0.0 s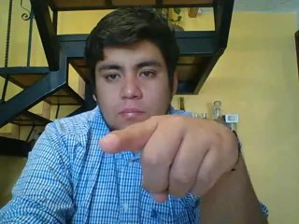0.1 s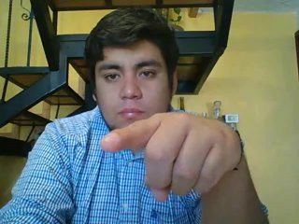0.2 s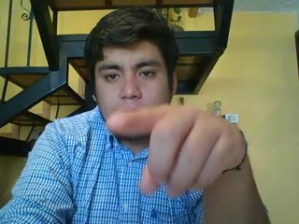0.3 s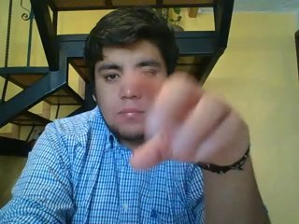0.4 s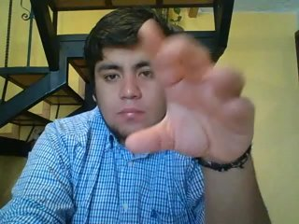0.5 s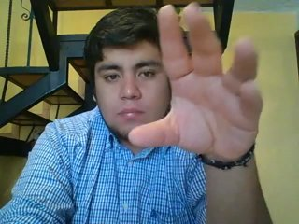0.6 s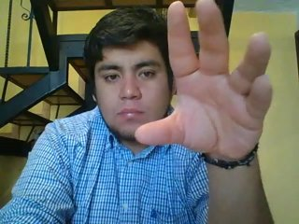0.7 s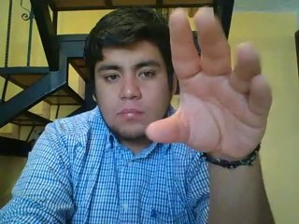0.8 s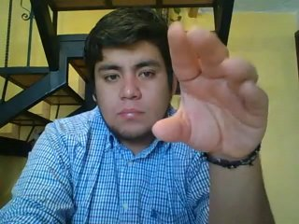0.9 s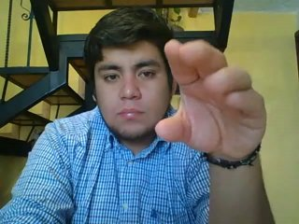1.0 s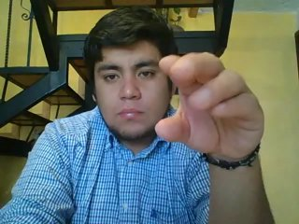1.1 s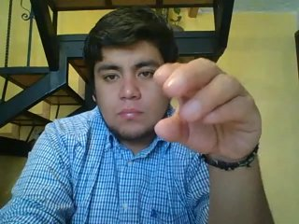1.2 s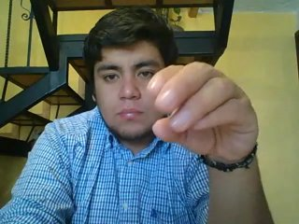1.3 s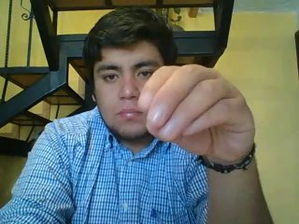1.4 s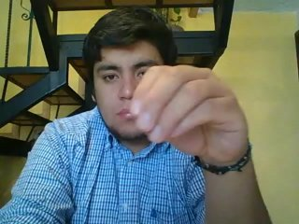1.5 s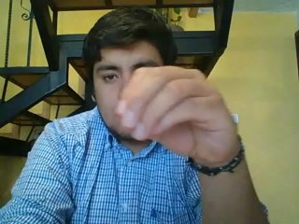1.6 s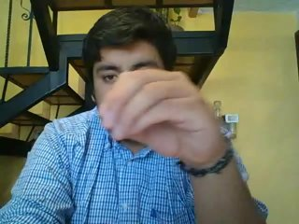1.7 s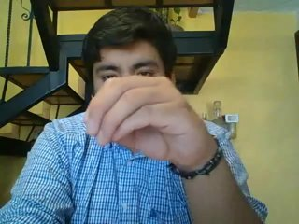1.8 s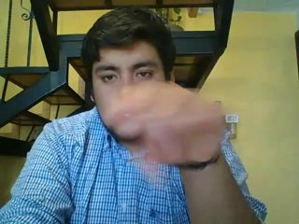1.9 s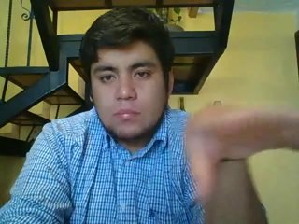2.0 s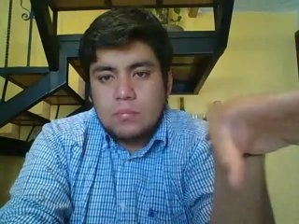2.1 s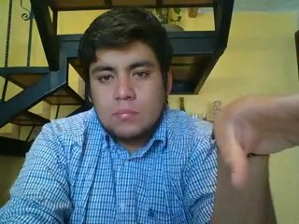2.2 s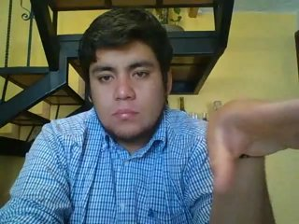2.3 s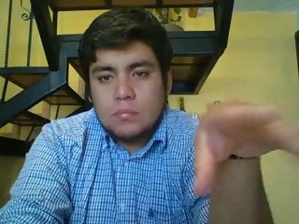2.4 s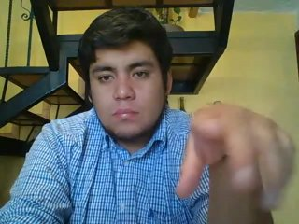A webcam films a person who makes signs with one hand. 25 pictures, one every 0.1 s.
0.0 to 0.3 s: Pointing with one finger.
0.4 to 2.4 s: On the screen the hand sweeps to the right. The name of the sign: Throw left.
